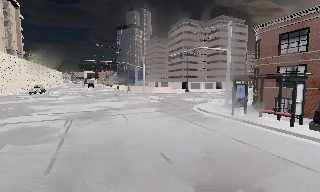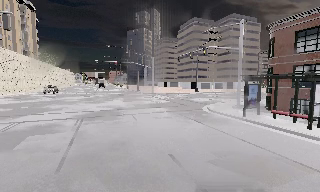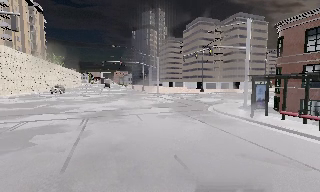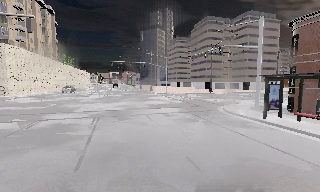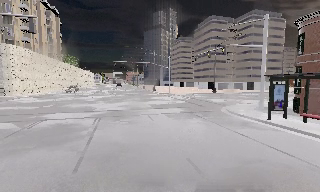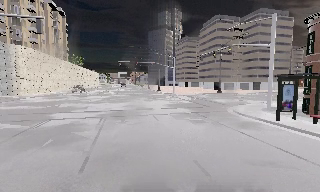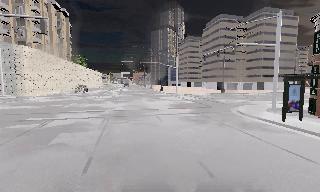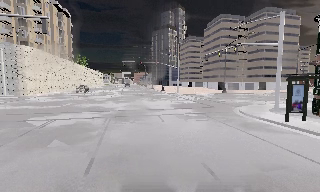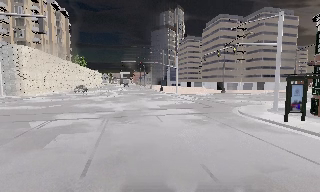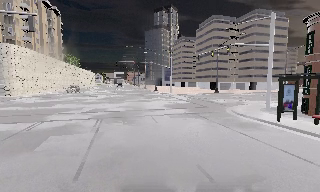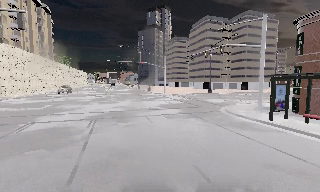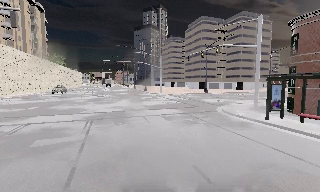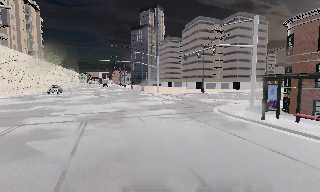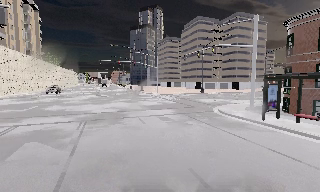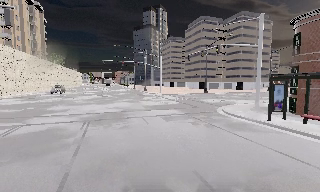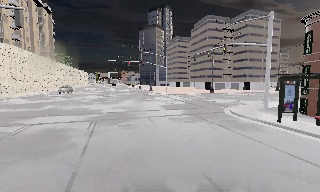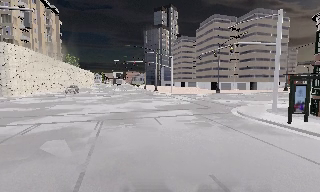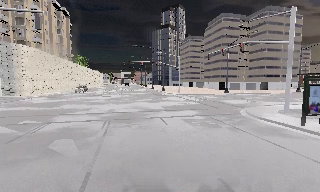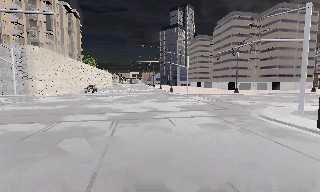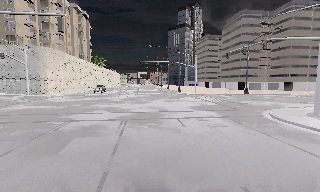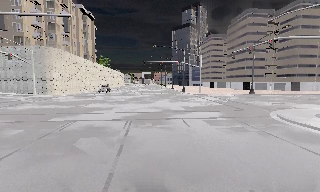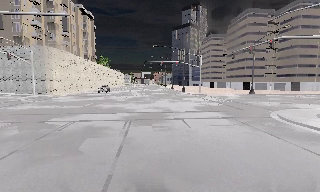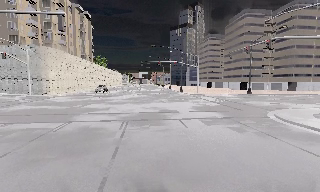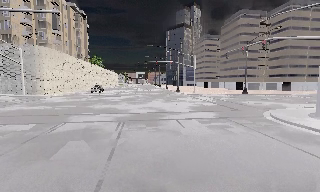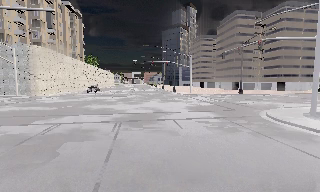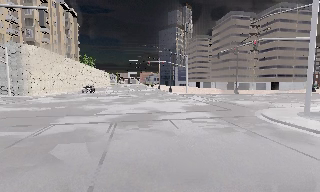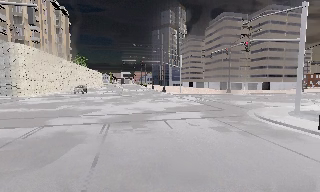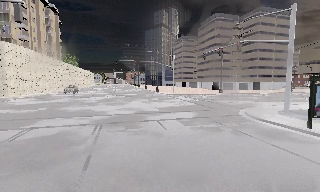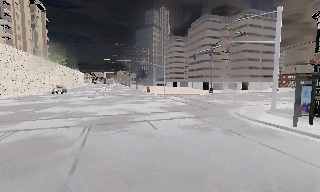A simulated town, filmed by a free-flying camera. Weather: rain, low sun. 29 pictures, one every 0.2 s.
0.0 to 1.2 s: The camera swings to its left by about 10 degrees, and the scene slides to the right.
1.2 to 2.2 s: The camera shifts only a little, or ends up much as it began.
2.2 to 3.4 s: The camera travels forward, about 0.5 m, so what stands in front looms larger.
3.4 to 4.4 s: The camera shifts only a little, or ends up much as it began.
4.4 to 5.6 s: The camera pans to its right, which is clockwise from overhead, by about 10 degrees. It travels forward, about 0.5 m, so what stands in front looms larger.
The film runs forward here.
